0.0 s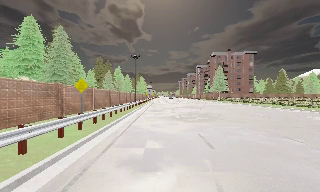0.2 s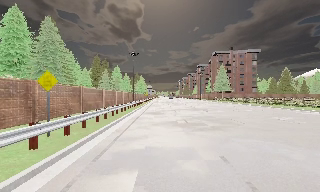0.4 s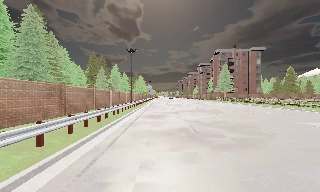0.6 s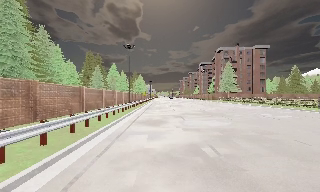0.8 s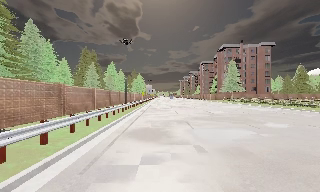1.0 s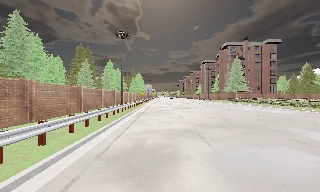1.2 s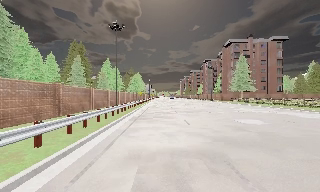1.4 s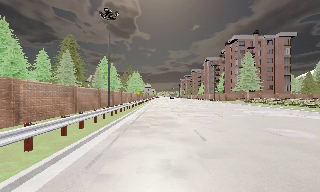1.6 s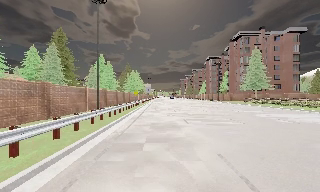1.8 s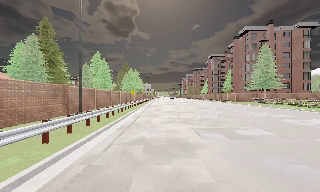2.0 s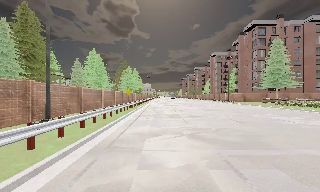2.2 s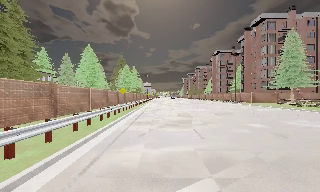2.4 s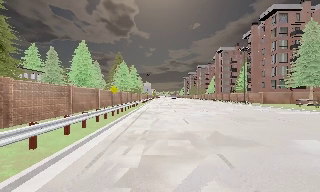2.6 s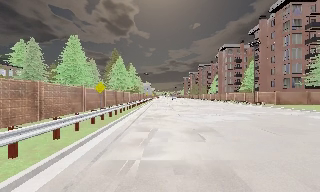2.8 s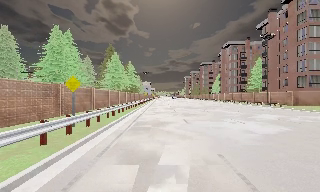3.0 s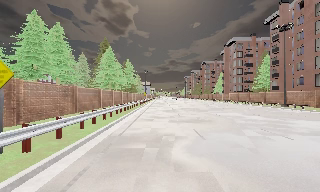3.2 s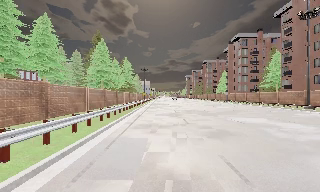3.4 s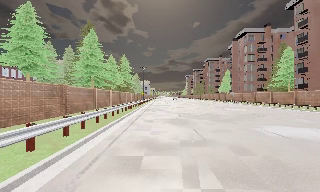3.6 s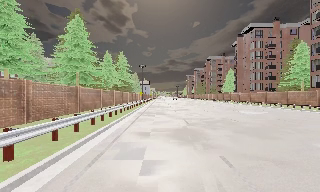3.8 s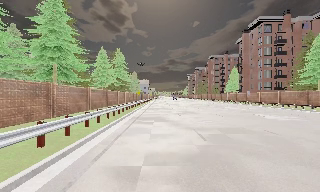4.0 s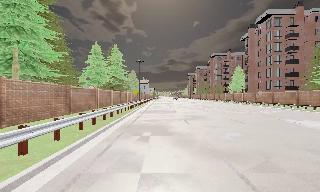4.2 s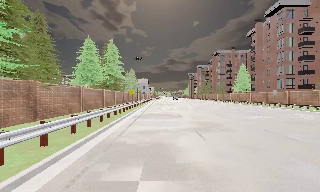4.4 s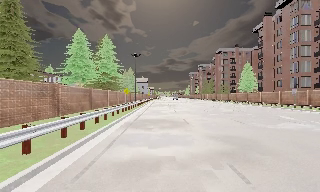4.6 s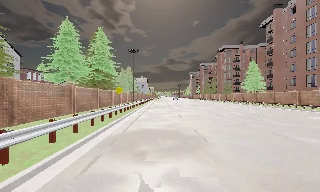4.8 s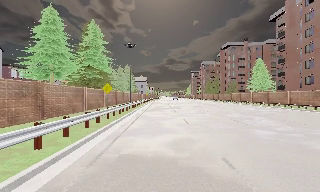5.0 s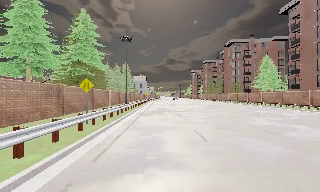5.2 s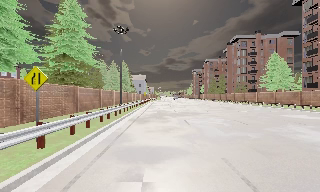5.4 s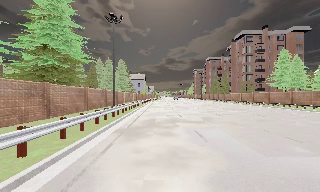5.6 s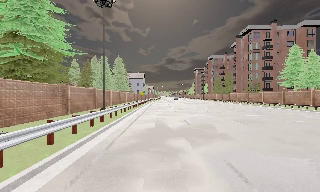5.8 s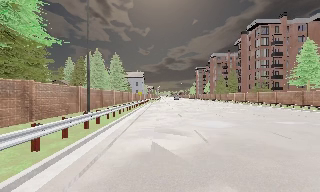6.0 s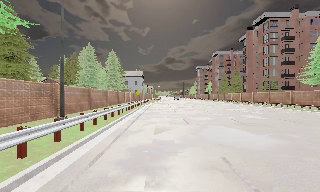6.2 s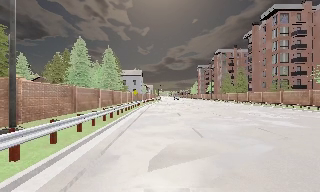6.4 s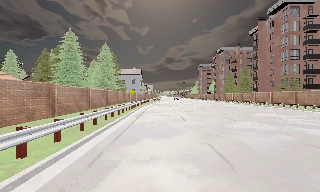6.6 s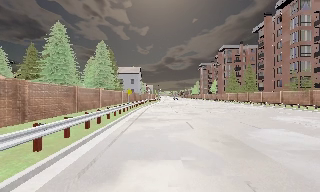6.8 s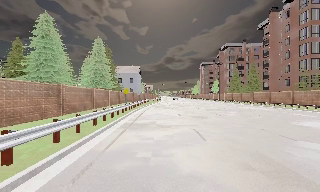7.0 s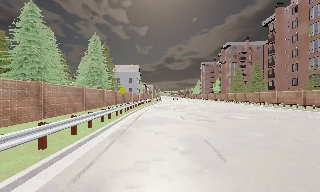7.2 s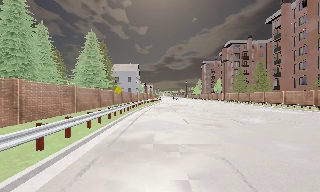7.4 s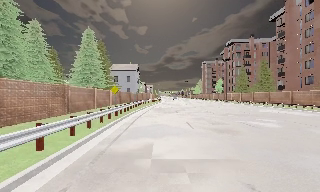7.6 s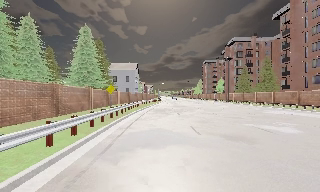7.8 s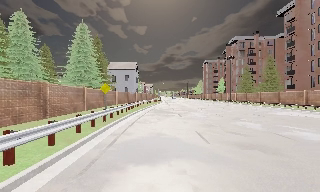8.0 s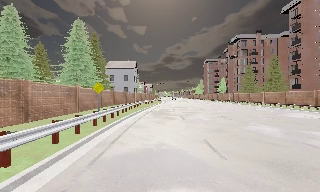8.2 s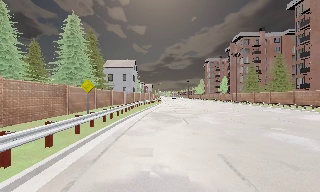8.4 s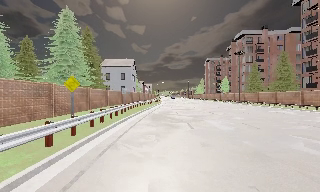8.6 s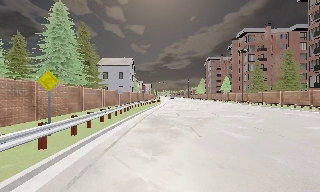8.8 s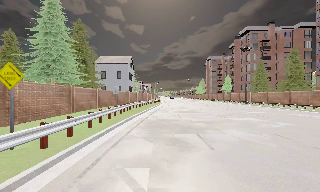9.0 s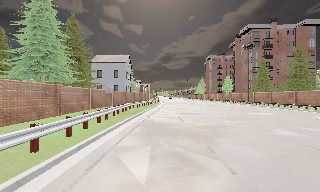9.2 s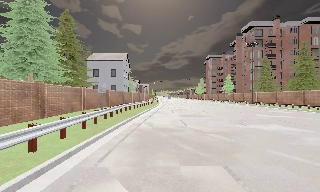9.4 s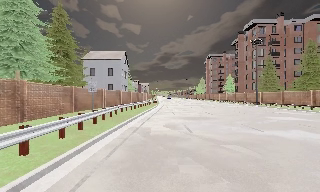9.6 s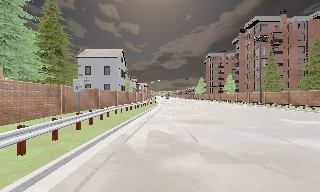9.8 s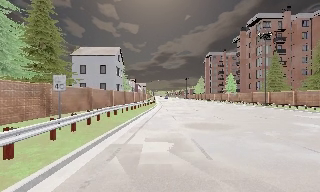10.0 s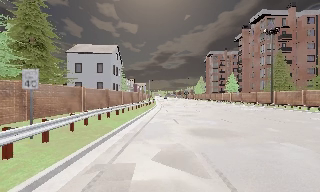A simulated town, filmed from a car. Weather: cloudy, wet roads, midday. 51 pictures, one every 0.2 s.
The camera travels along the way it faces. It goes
forward.
0.0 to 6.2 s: The camera travels forward, about 110 m, so what stands in front looms larger.
6.2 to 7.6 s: The camera travels forward, about 14 m, so what stands in front looms larger. It loses speed.
7.6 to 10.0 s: The camera travels forward, about 19 m, so what stands in front looms larger.
The film runs forward here.
